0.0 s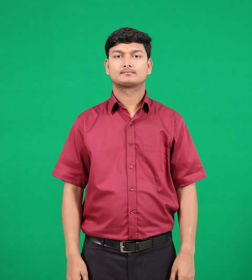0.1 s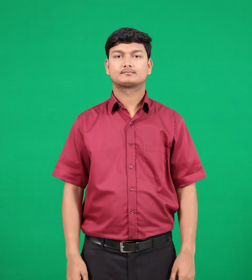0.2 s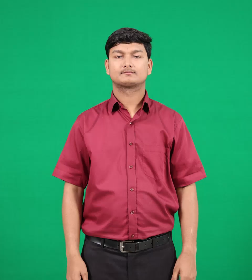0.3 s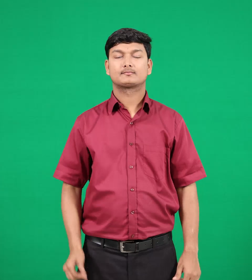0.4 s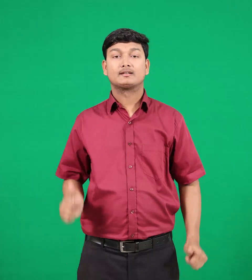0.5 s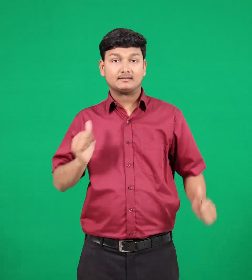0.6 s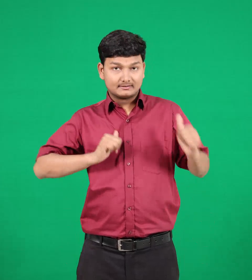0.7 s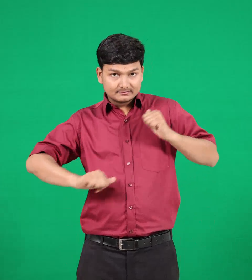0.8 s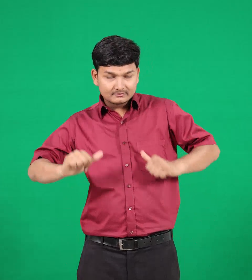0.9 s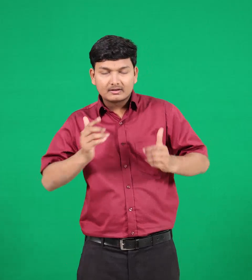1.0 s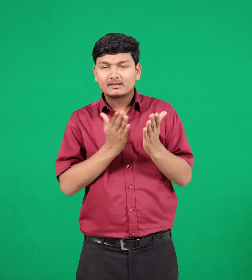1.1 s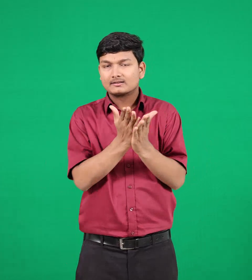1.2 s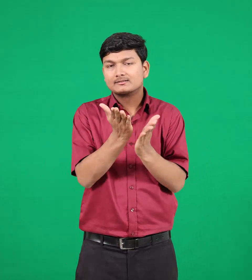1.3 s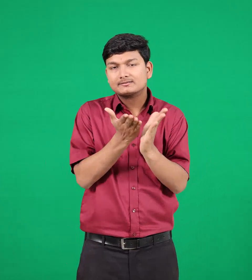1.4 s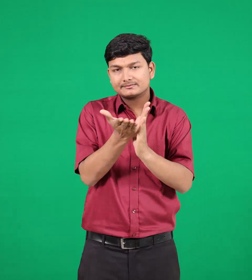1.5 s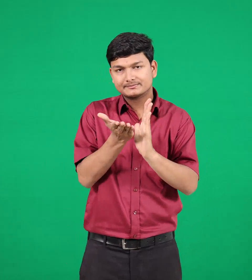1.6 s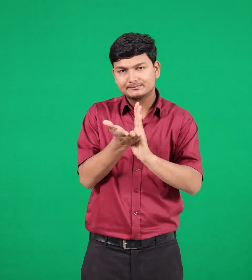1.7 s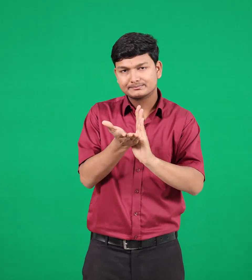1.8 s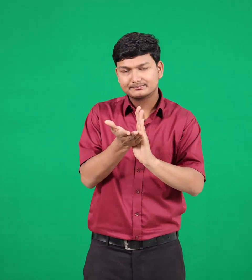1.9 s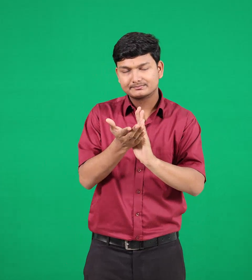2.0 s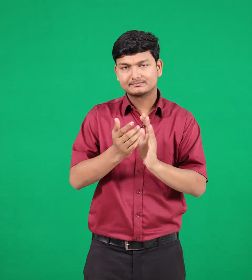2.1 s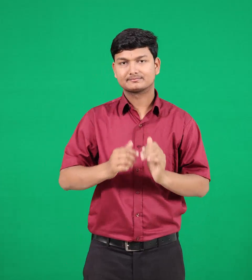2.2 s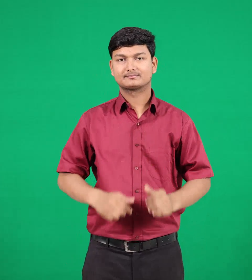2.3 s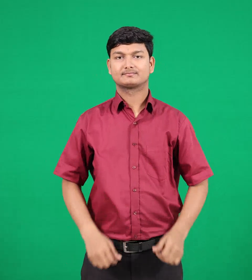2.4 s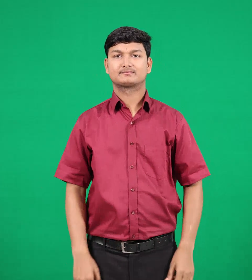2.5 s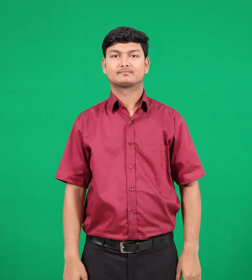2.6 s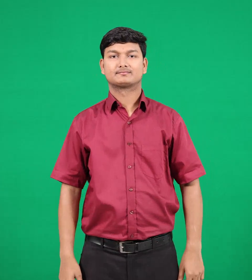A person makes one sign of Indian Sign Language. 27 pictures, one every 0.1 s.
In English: style
